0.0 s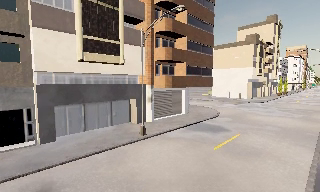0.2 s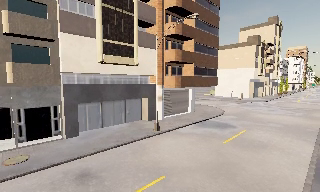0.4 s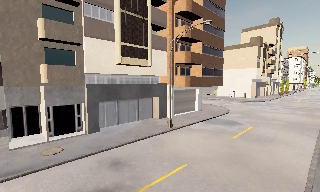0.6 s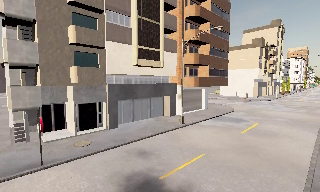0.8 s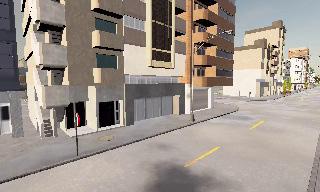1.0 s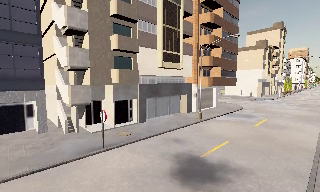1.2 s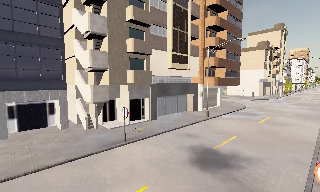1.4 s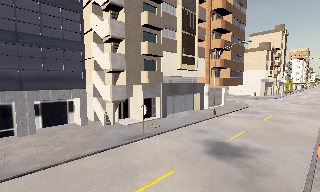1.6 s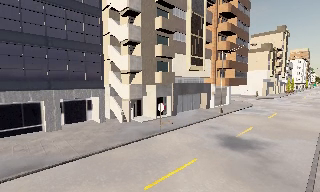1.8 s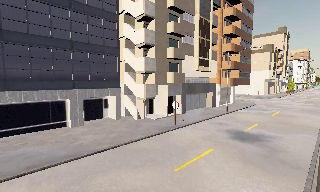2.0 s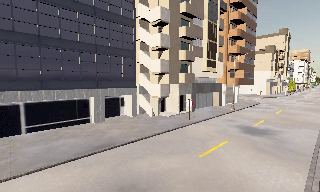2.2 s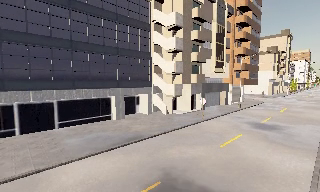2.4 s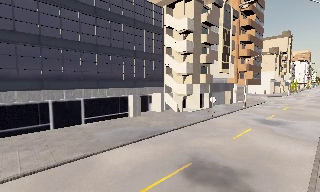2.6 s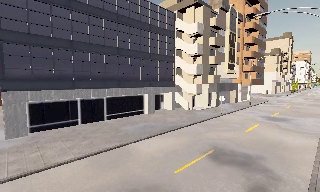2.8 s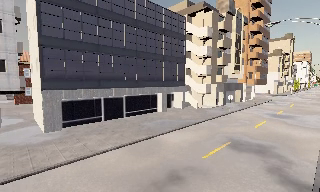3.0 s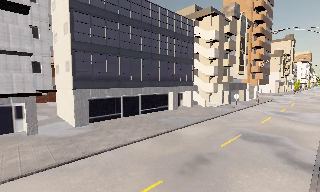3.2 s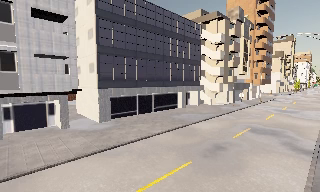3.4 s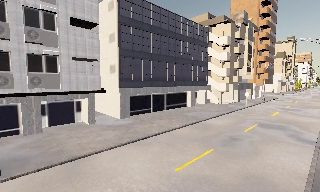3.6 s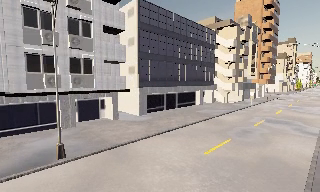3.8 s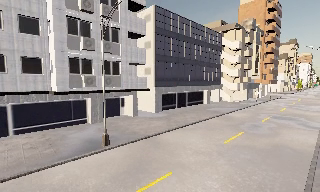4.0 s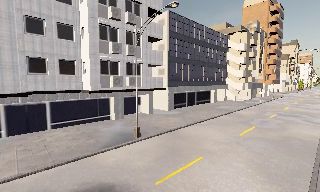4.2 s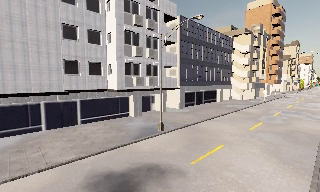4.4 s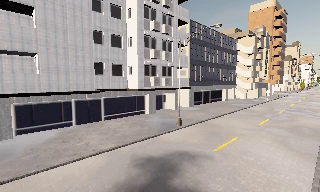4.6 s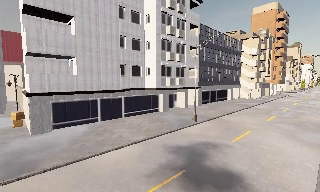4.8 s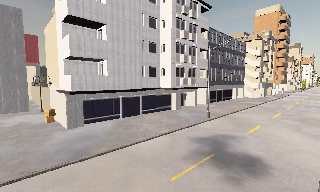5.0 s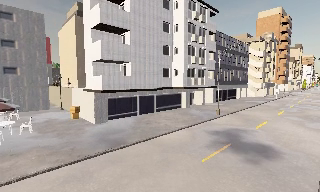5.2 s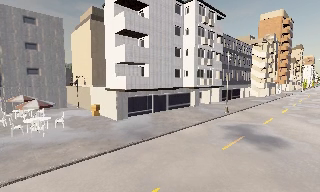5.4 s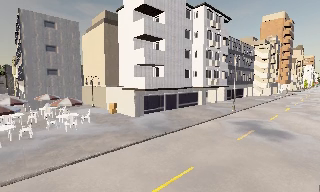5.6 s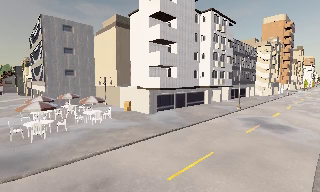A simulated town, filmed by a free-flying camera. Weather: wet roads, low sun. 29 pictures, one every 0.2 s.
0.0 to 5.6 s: The camera travels to its left and backward, about 55 m, so close, fixed things drift to the right.
The film runs backward here.
